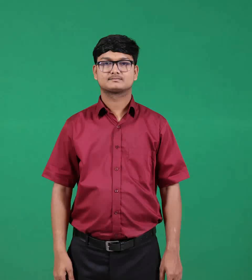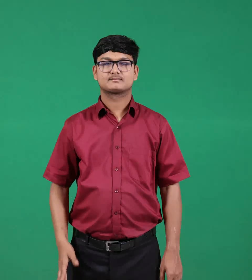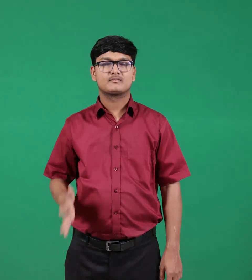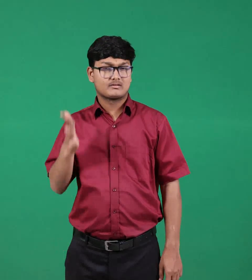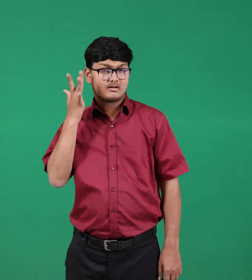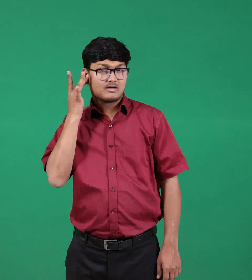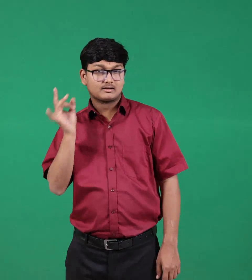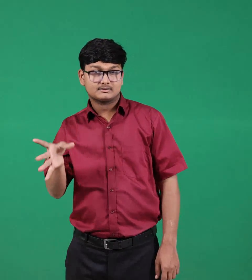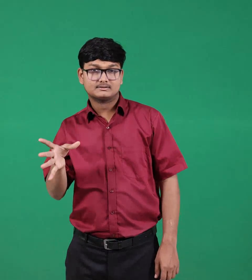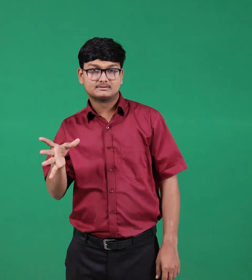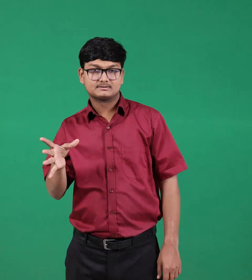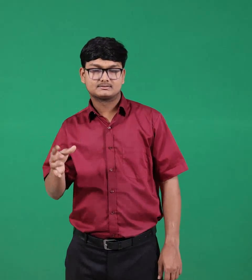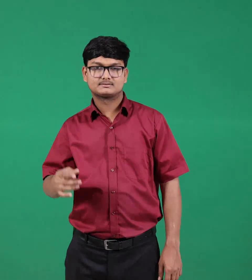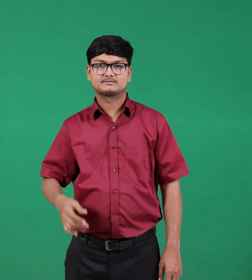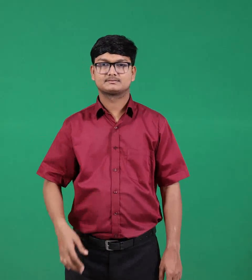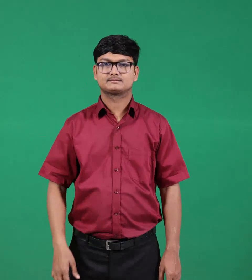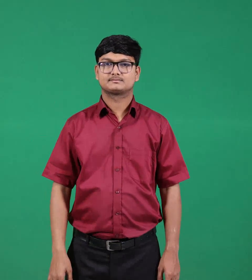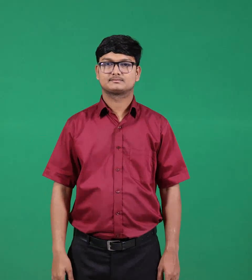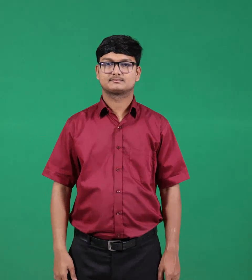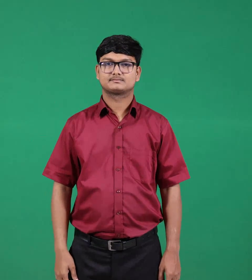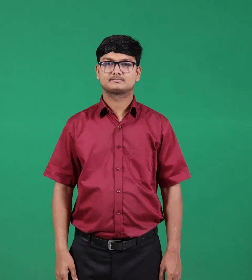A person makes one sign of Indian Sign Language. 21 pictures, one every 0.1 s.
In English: ignore
